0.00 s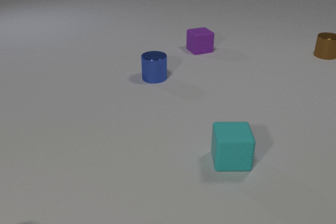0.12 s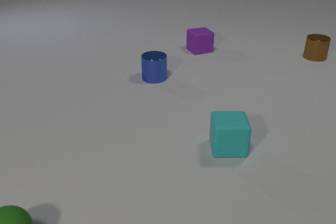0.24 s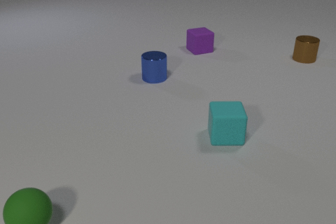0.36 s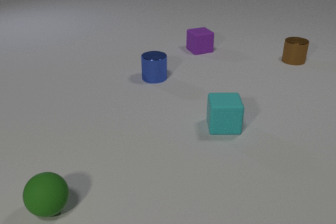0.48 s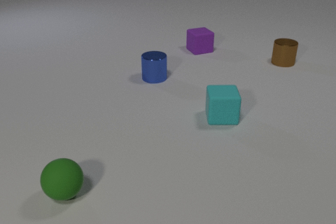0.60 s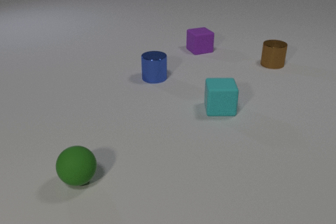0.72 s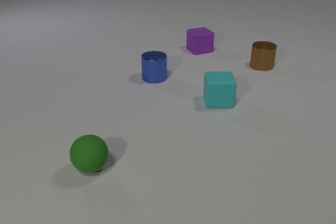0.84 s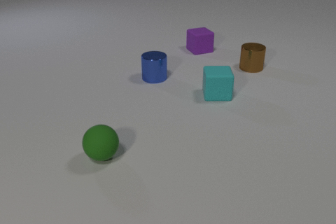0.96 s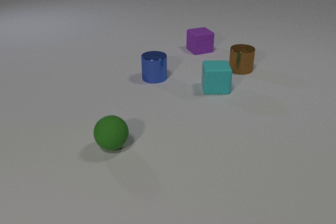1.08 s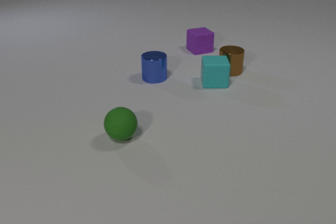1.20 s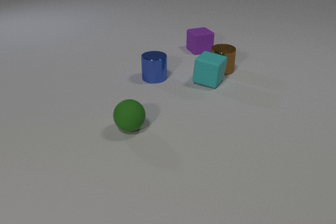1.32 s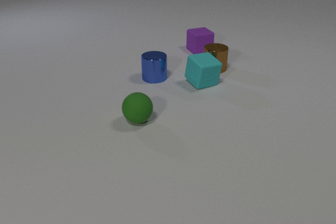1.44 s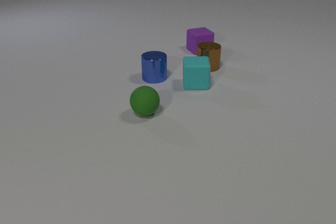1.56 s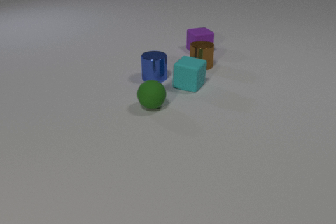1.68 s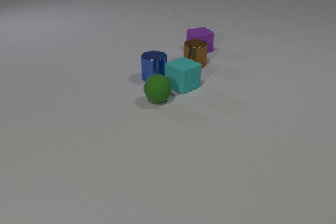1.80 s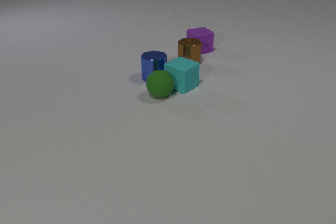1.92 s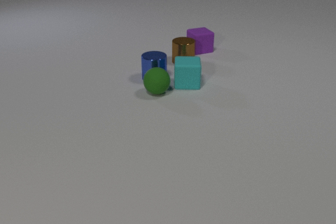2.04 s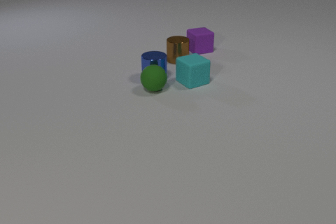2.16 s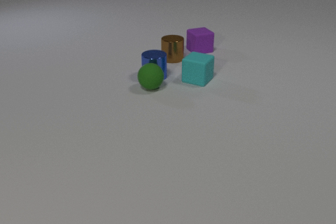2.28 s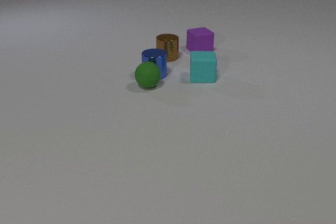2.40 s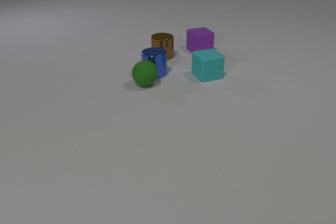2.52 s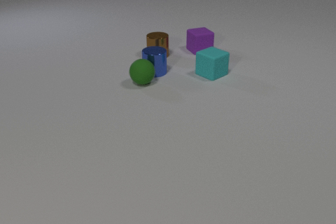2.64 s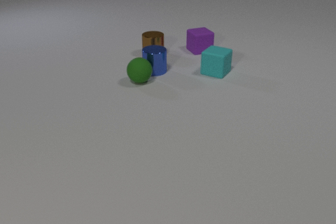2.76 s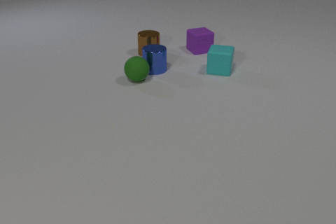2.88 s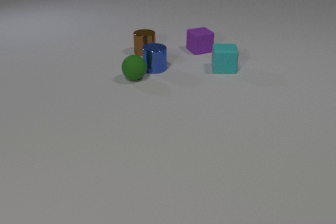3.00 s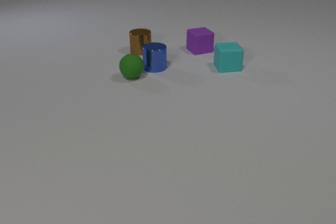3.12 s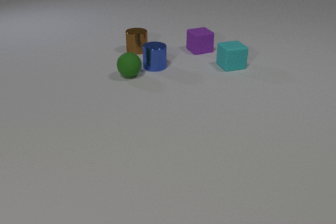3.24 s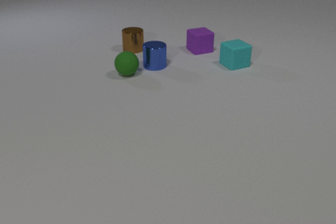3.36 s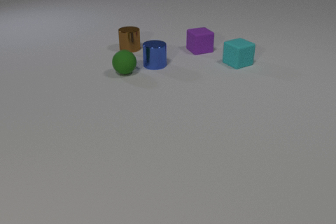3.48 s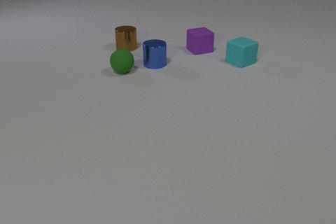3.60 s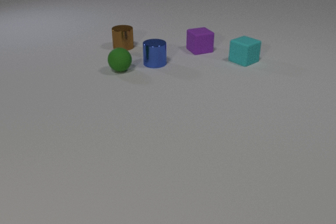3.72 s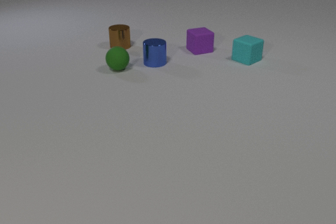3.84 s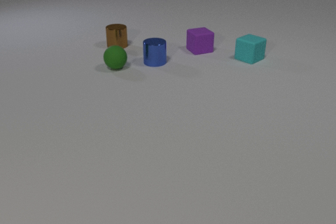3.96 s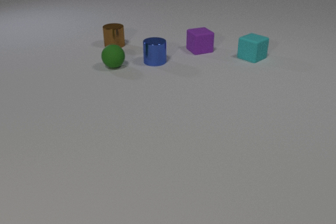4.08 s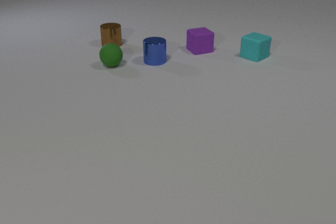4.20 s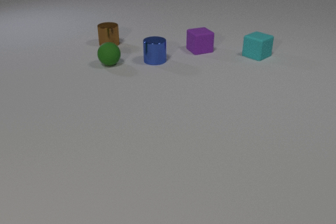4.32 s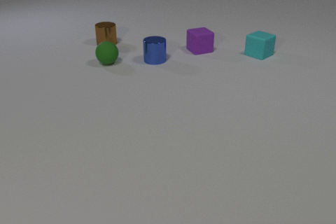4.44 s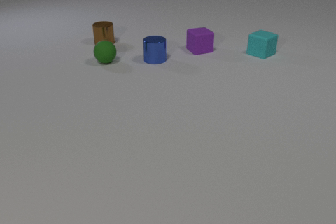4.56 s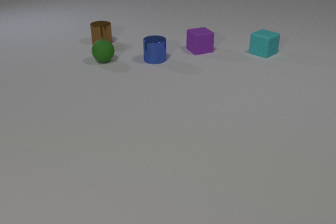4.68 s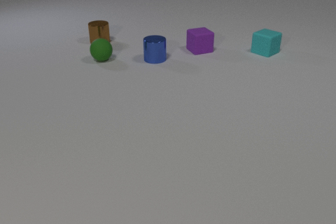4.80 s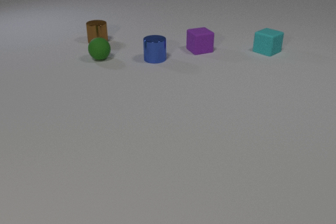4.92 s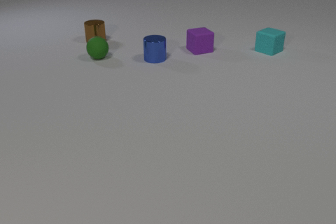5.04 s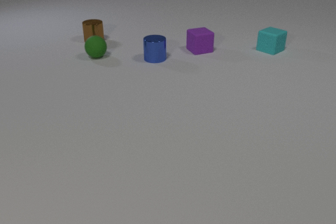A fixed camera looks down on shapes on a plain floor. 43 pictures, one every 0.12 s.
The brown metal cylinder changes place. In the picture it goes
to the left.
The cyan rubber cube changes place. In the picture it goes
away from the camera.
0.00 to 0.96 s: The brown metal cylinder slides to the left and toward the camera. The cyan rubber cube slides away from the camera. The green rubber sphere comes in at the bottom edge, rolls away from the camera and to the right.
0.96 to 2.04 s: The brown metal cylinder slides to the left. The cyan rubber cube slides to the left and away from the camera. The green rubber sphere rolls away from the camera. The brown metal cylinder and the cyan rubber cube collide. The cyan rubber cube and the green rubber sphere collide. The green rubber sphere and the blue metal cylinder collide.
2.04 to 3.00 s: The brown metal cylinder slides to the left and away from the camera. The cyan rubber cube slides away from the camera and to the right. The green rubber sphere rolls away from the camera and to the left. The blue metal cylinder slides away from the camera.
3.00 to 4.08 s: The brown metal cylinder slides to the left and away from the camera. The cyan rubber cube slides away from the camera and to the right. The green rubber sphere rolls away from the camera and to the left. The blue metal cylinder slides away from the camera.
4.08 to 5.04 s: The brown metal cylinder slides to the left and away from the camera. The cyan rubber cube slides away from the camera and to the right. The green rubber sphere rolls away from the camera and to the left. The blue metal cylinder slides away from the camera.
How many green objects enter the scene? 1.
How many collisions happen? 3.
How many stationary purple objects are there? 1.
